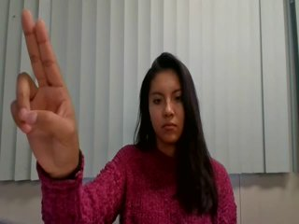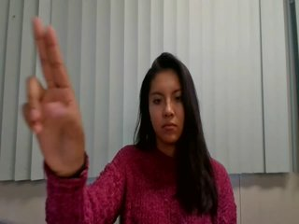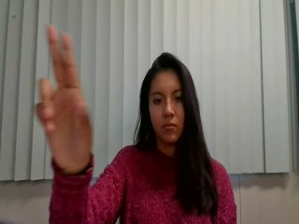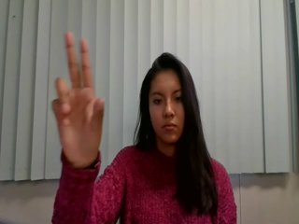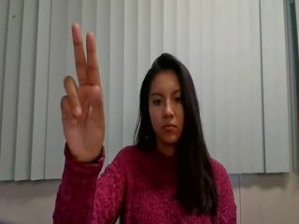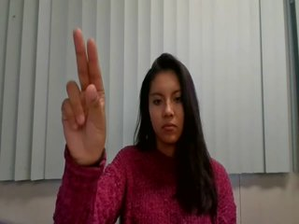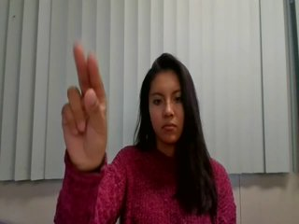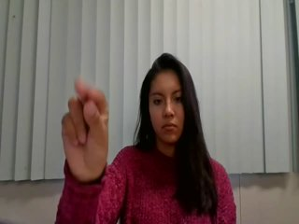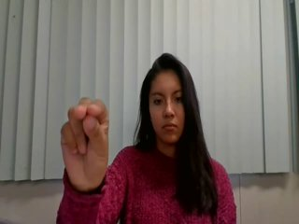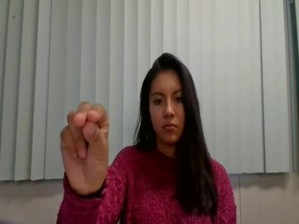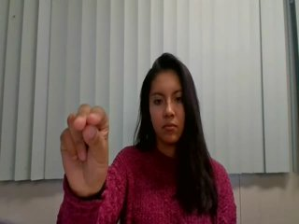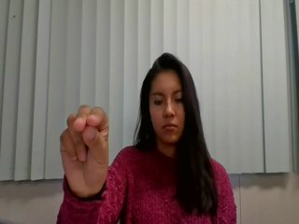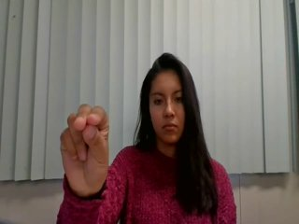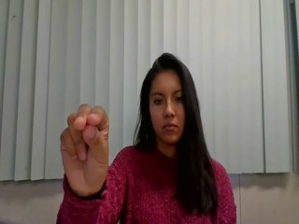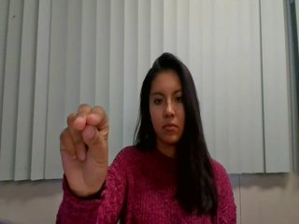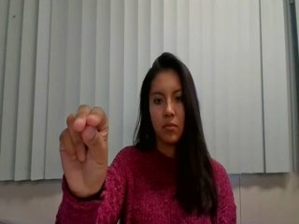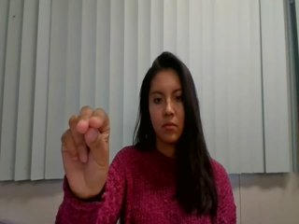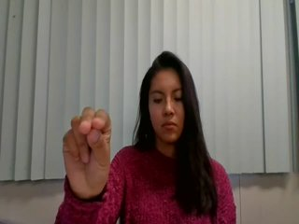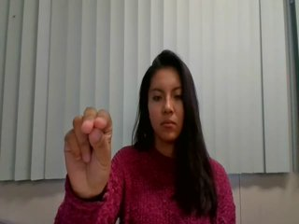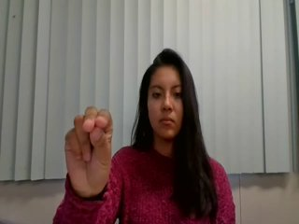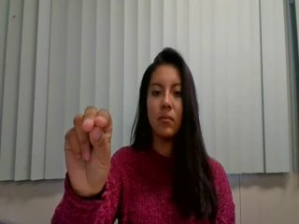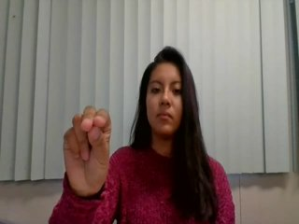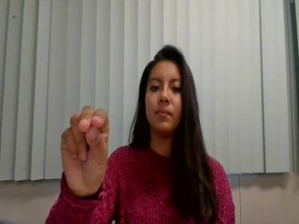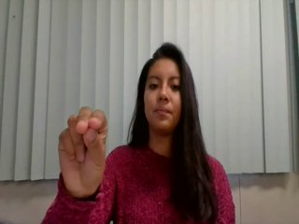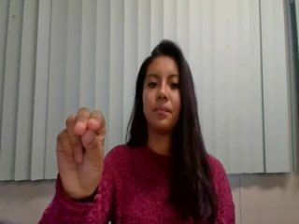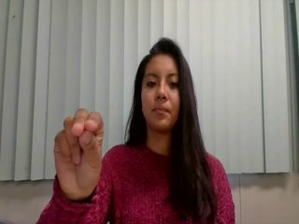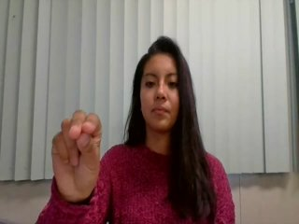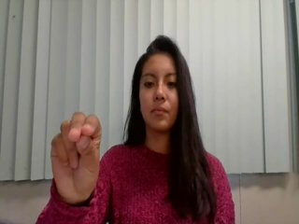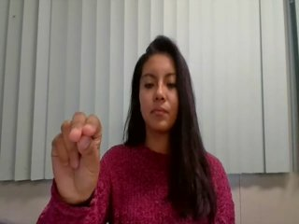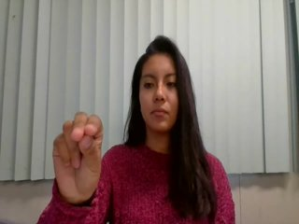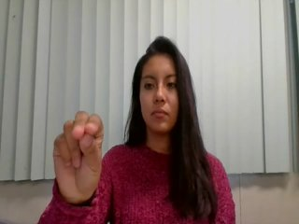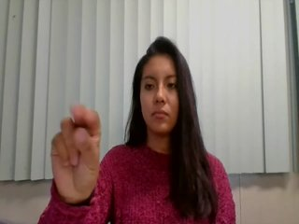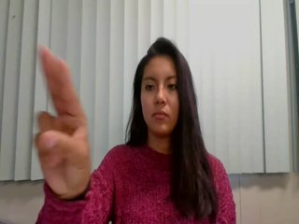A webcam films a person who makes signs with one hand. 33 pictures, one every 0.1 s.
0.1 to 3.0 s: Zoom out.
